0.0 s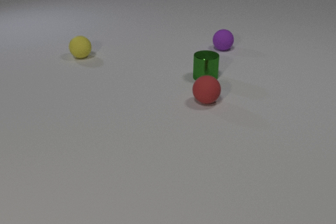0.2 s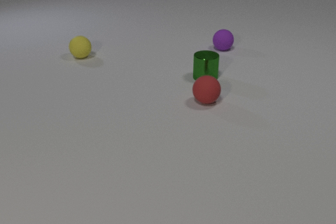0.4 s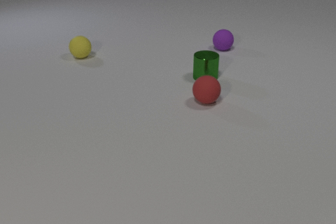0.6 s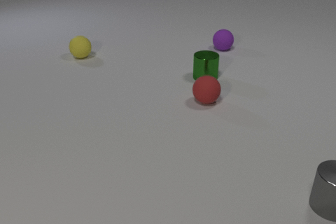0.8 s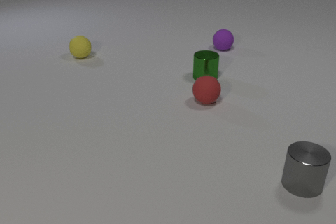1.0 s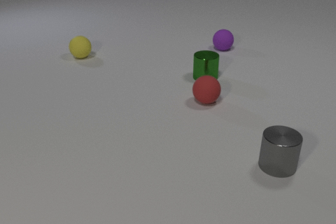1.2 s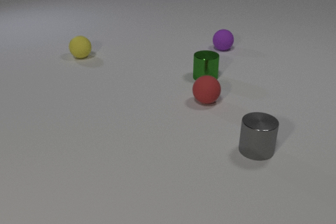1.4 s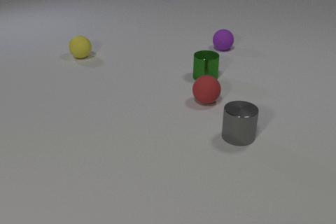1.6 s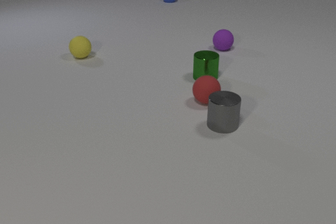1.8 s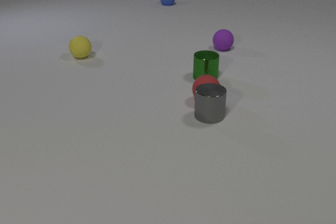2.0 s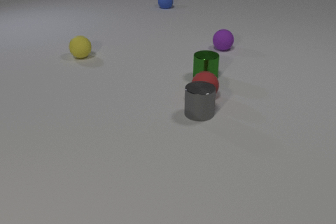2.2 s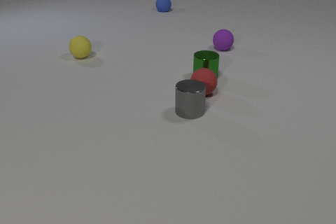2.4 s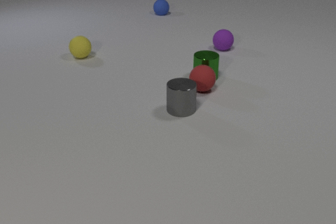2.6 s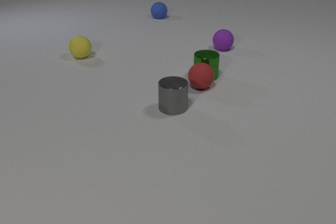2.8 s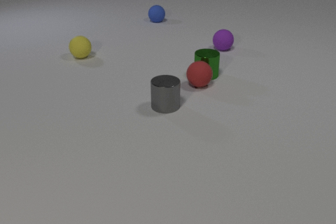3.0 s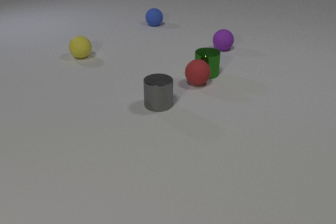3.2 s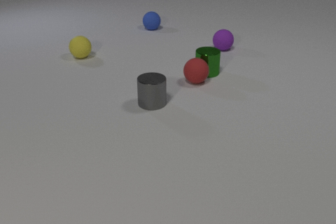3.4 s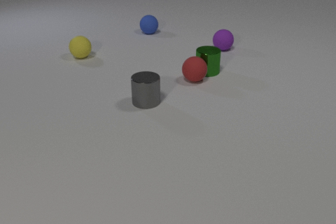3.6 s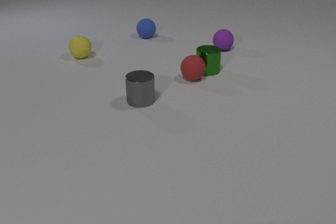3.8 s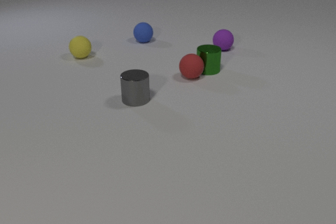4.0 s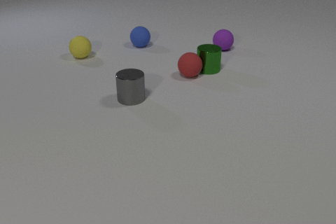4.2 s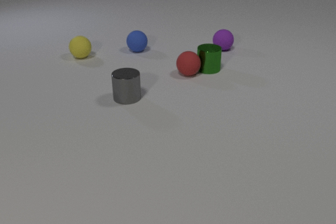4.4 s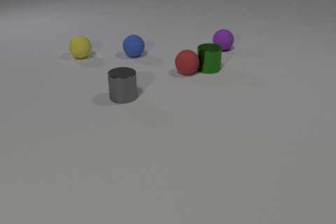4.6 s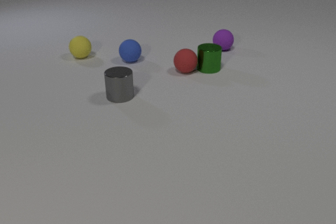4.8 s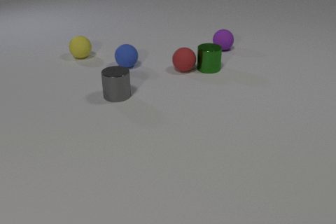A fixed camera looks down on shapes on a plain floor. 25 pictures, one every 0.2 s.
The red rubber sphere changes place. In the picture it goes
away from the camera.
The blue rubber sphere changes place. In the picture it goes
toward the camera.
0.0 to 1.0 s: The gray metal cylinder comes in at the right edge, slides to the left and away from the camera.
1.0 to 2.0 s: The gray metal cylinder slides away from the camera and to the left. The red rubber sphere rolls away from the camera. The blue rubber sphere comes in at the top edge, rolls toward the camera. The gray metal cylinder and the red rubber sphere collide.
2.0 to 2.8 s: The gray metal cylinder slides to the left. The red rubber sphere rolls away from the camera. The green metal cylinder slides away from the camera. The blue rubber sphere rolls toward the camera. The red rubber sphere and the green metal cylinder collide.
2.8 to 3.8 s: The gray metal cylinder slides to the left and away from the camera. The red rubber sphere rolls away from the camera and to the left. The green metal cylinder slides away from the camera. The blue rubber sphere rolls toward the camera.
3.8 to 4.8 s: The gray metal cylinder slides to the left and away from the camera. The red rubber sphere rolls away from the camera and to the left. The blue rubber sphere rolls toward the camera.
How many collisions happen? 2.
What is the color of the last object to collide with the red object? green.
What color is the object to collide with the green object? red.
